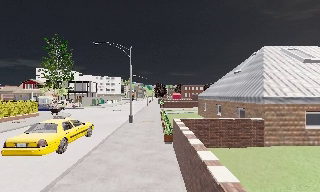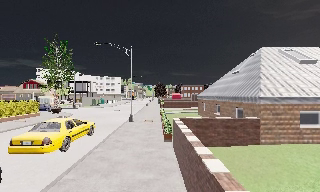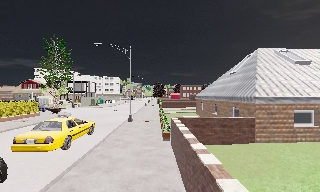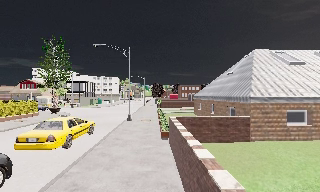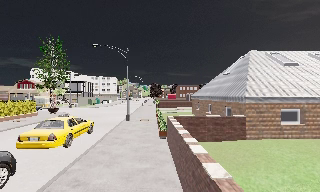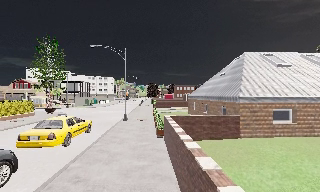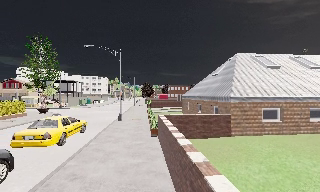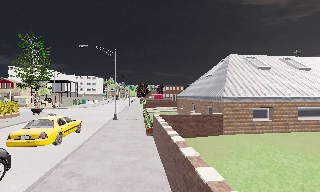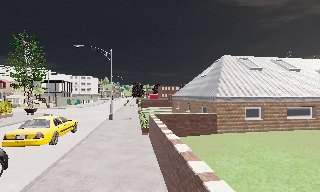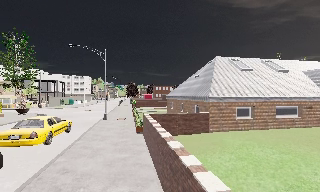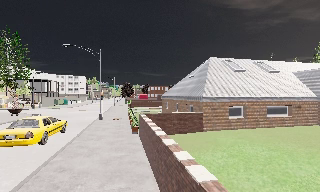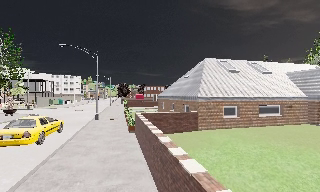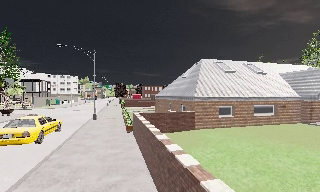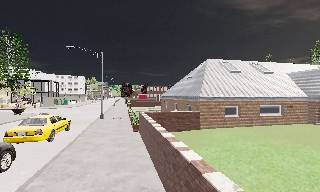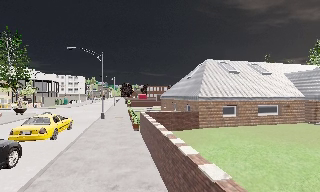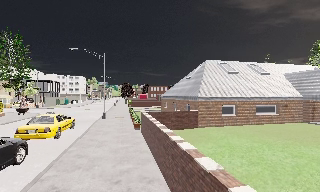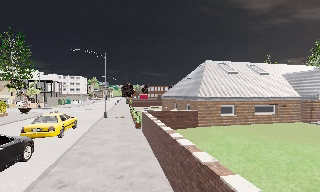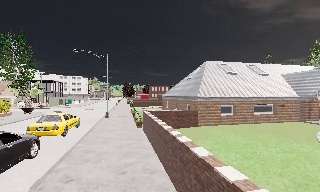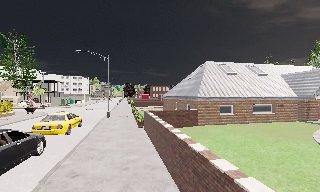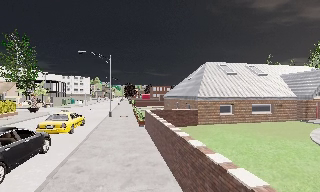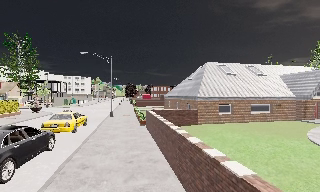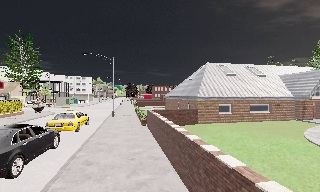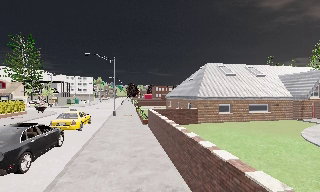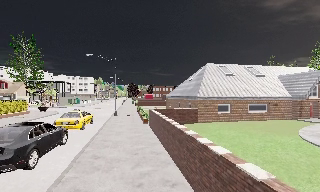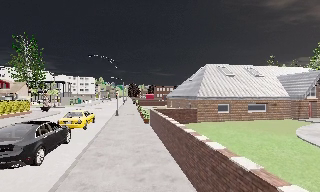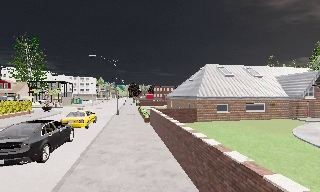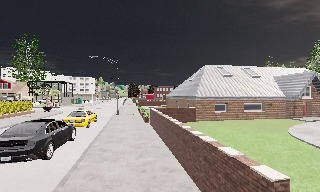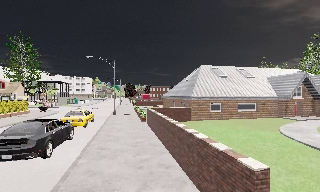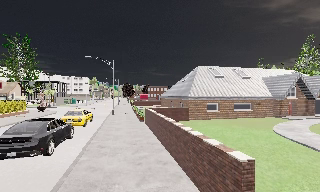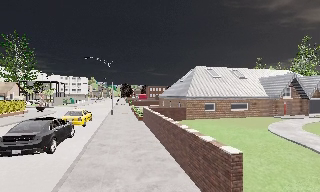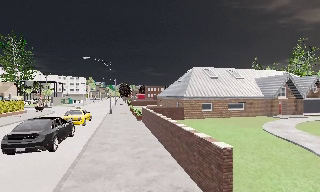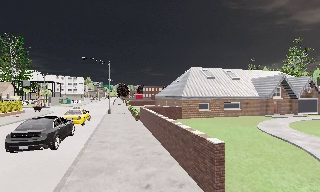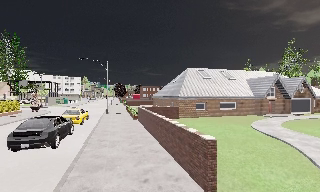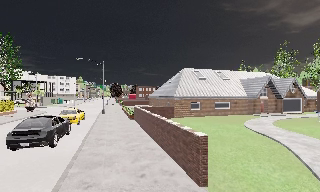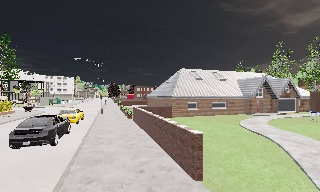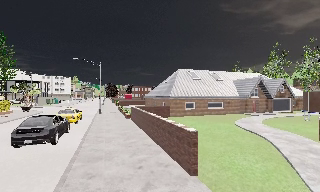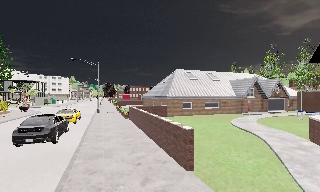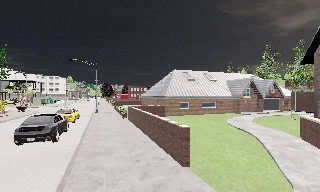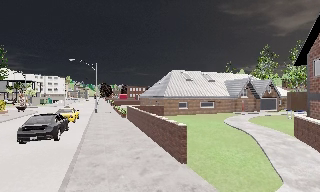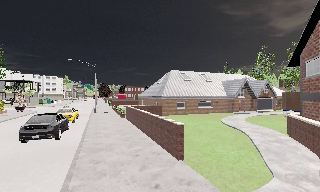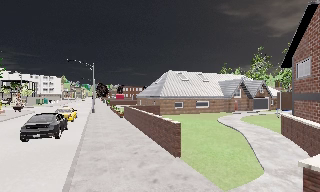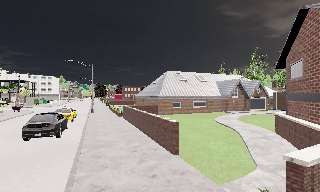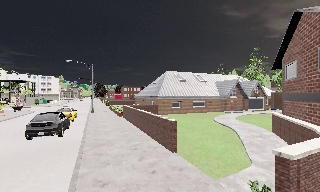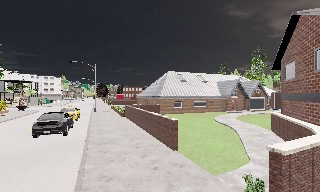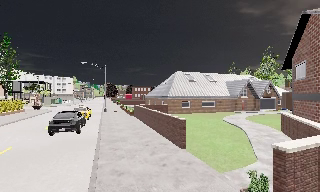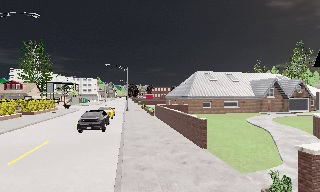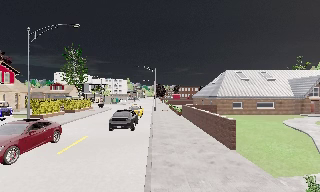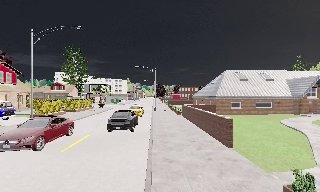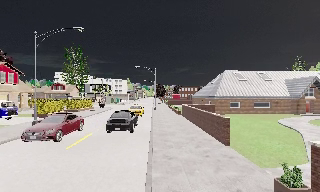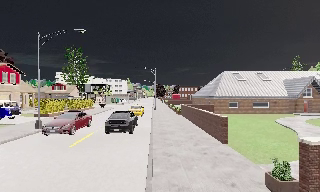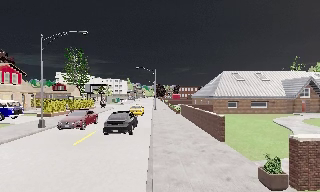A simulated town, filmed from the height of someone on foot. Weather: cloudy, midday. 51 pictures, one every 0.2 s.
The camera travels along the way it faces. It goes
backward.
0.0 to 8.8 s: The camera swings to its right by about 20 degrees, and the scene slides to the left. It travels backward, about 12 m, so what stands in front gets smaller.
8.8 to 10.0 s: The camera pans to its left, which is counterclockwise from overhead, by about 15 degrees. It travels backward, about 2 m, so what stands in front gets smaller.
The film runs backward here.
